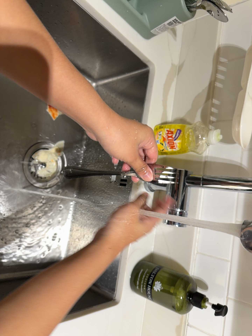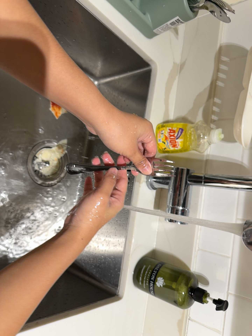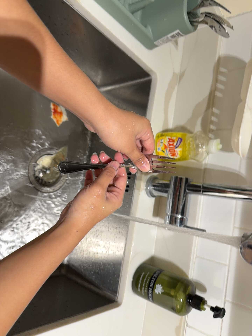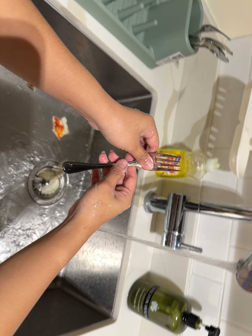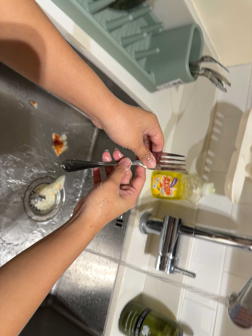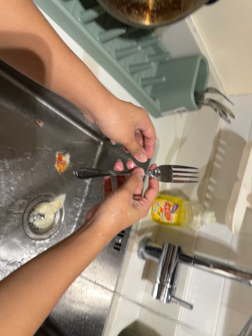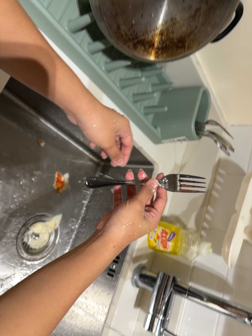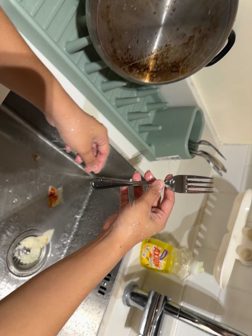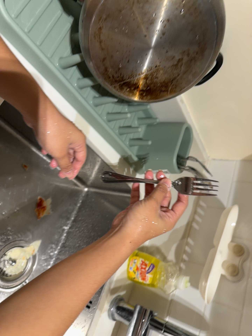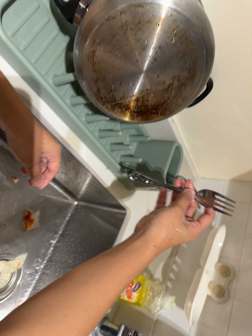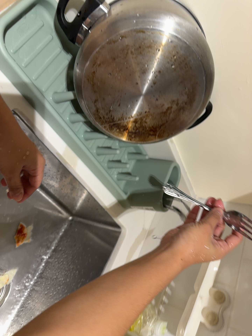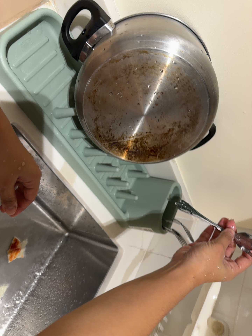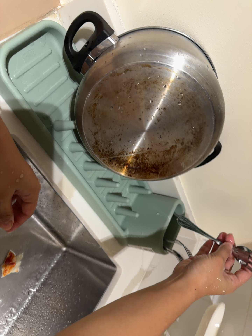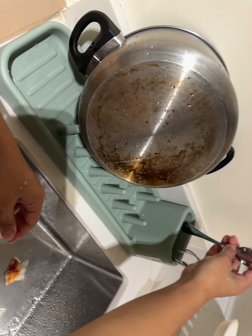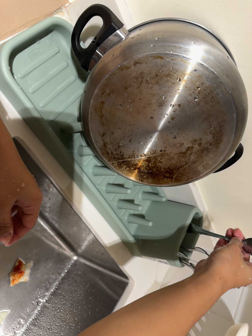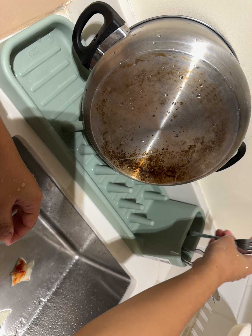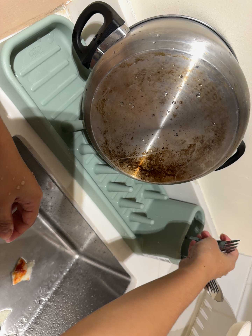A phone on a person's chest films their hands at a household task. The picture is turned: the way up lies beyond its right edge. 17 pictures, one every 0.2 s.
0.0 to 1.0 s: The camera travels toward the top of its view, about 9 cm, so close, fixed things drift downward.
1.0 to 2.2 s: The camera travels toward the top of its view, about 8 cm, so close, fixed things drift downward. Its aim tips toward the top of its view by about 15 degrees, and the scene shifts downward. It rolls about its line of sight by about 15 degrees, and the scene rotates clockwise.
2.2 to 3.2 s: The camera shifts only a little, or ends up much as it began.
The film runs forward here.
